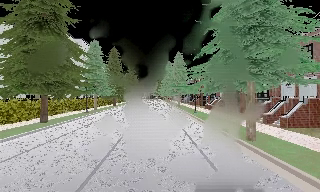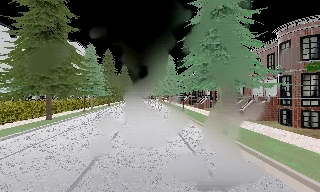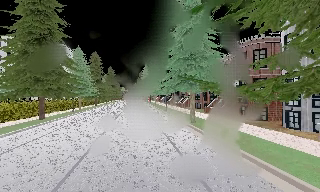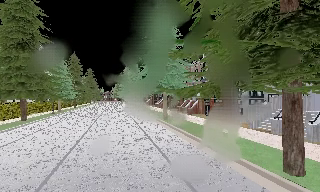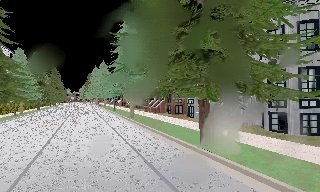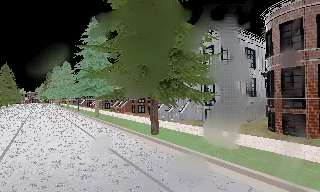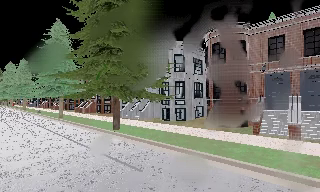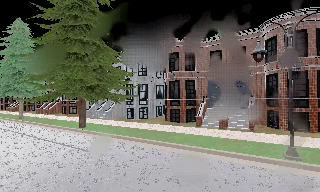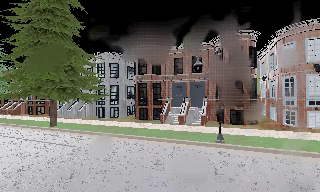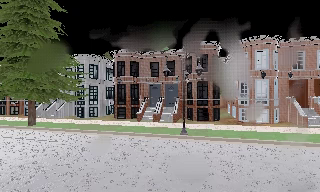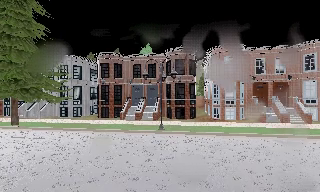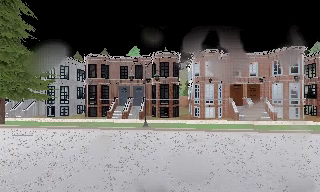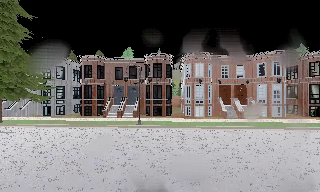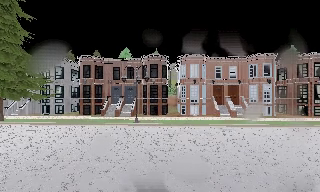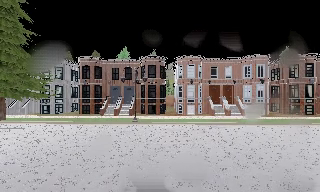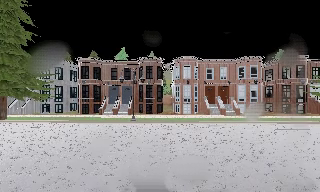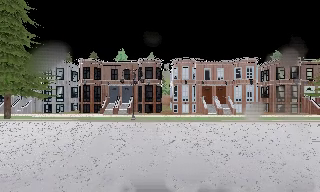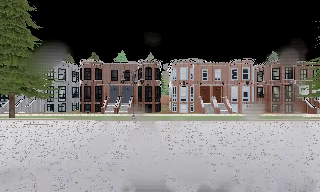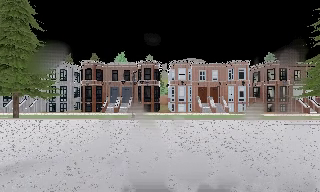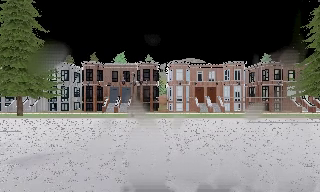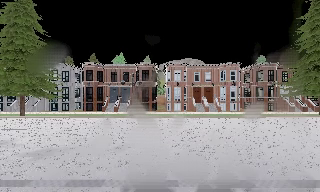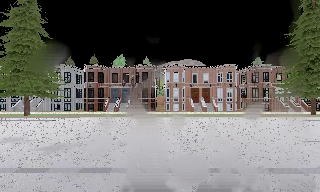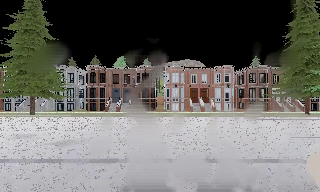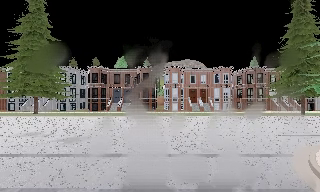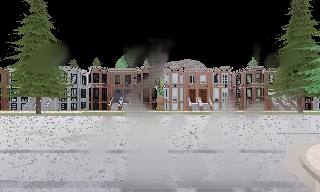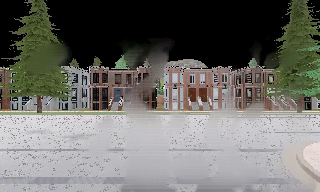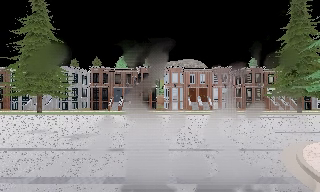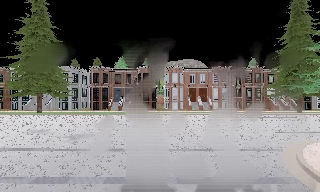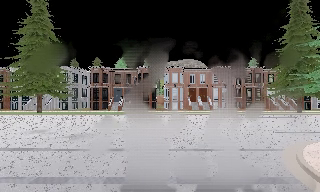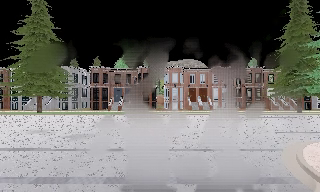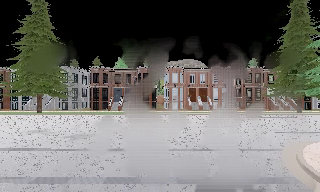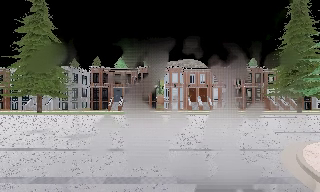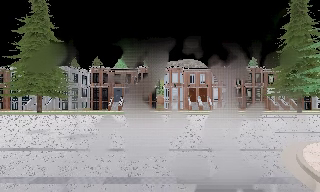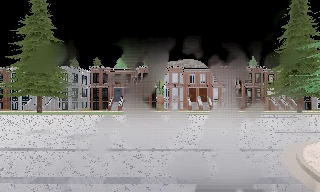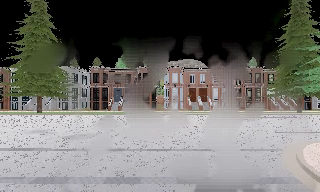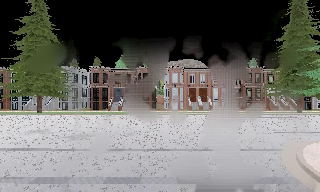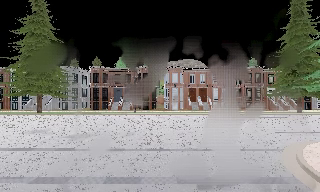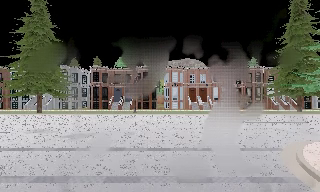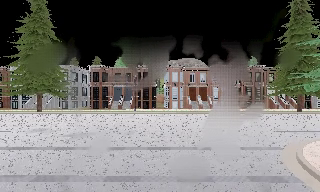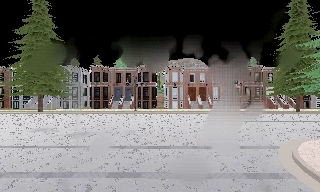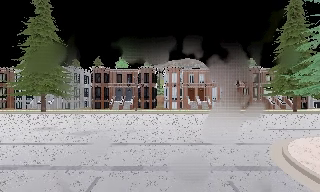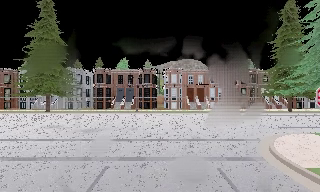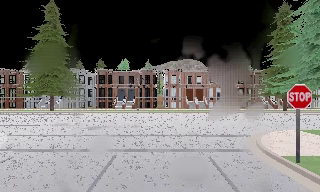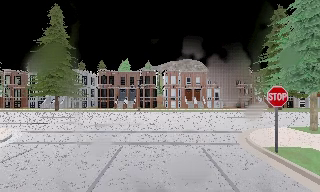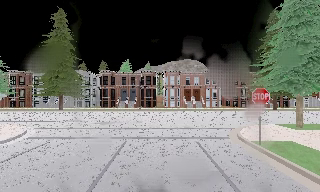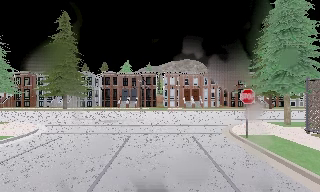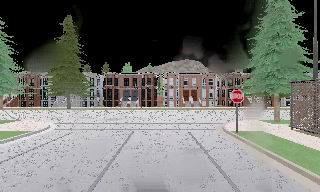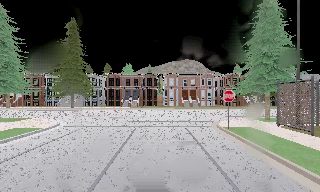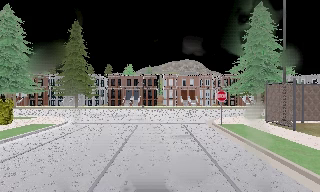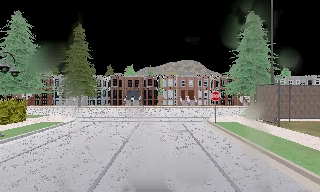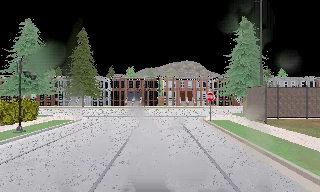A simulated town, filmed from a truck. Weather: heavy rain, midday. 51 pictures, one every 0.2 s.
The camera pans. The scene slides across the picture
to the left.
The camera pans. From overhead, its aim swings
clockwise.
0.0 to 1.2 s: The camera swings to its right by about 45 degrees, and the scene slides to the left. It travels backward, about 13 m.
1.2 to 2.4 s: The camera pans to its right, which is clockwise from overhead, by about 40 degrees. It travels backward, about 8 m. It loses speed.
2.4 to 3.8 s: The camera travels backward, about 4.5 m, so what stands in front gets smaller.
3.8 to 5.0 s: The camera travels backward, about 3.5 m, so what stands in front gets smaller. It loses speed.
5.0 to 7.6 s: The camera keeps its place and its aim.
7.6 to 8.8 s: The camera travels backward, about 4.5 m, so what stands in front gets smaller. It gains speed.
8.8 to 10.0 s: The camera travels backward, about 7 m, so what stands in front gets smaller.
The film runs backward here.
